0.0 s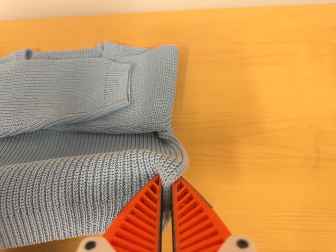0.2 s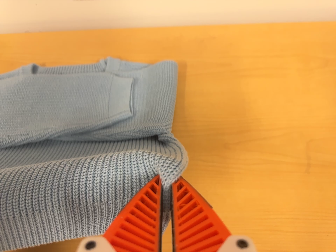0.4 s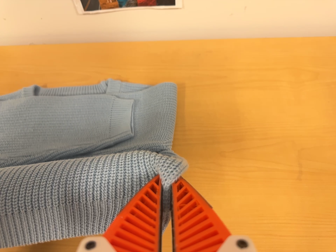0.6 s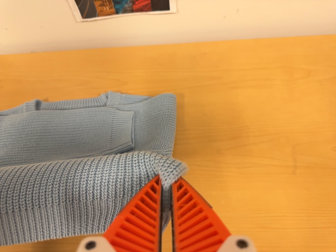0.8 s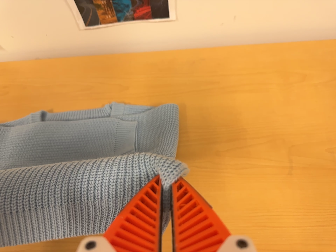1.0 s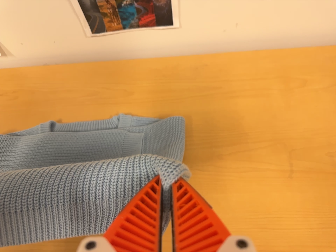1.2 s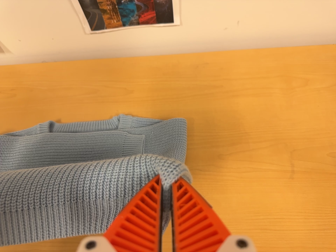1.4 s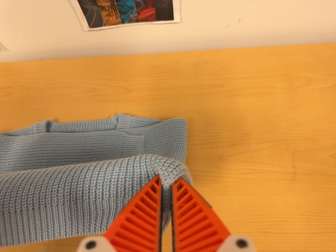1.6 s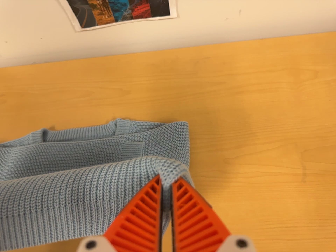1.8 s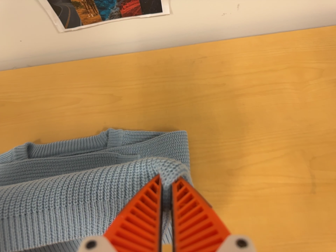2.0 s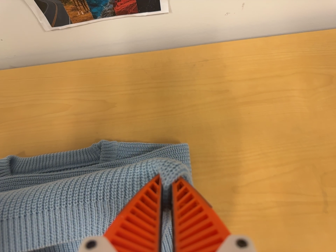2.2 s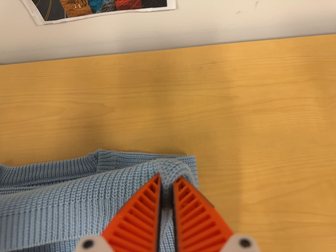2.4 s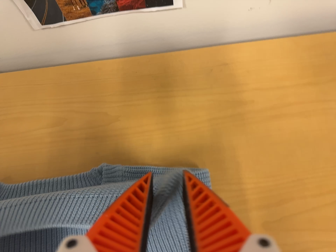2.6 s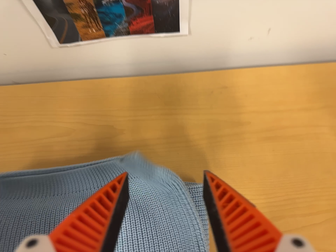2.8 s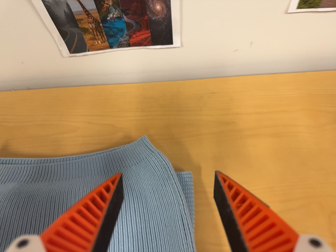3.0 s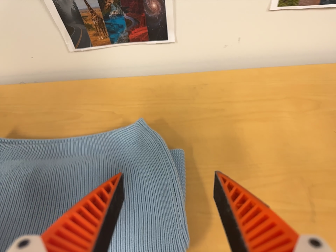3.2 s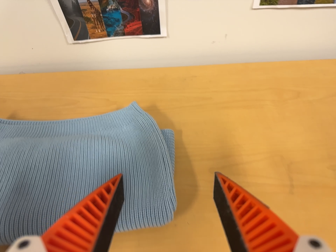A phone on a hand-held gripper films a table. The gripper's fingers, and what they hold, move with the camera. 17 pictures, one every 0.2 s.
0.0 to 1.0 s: The camera travels backward, about 9 cm, so what stands in front gets smaller.
1.0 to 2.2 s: The camera travels forward and toward the top of its view, about 20 cm, so what stands in front looms larger.
2.2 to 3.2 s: The camera travels toward the bottom of its view and backward, about 18 cm. Its aim tips toward the top of its view by about 15 degrees.
The film runs forward here.
